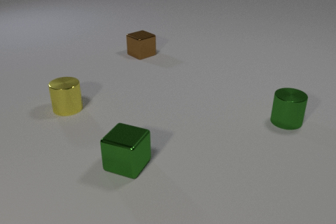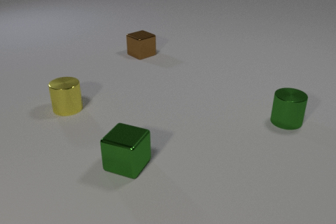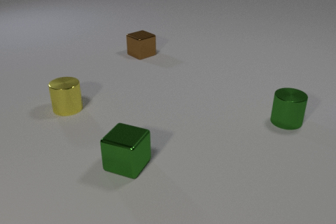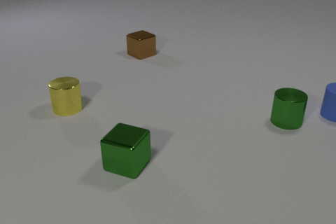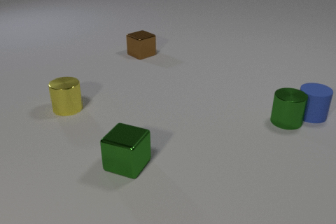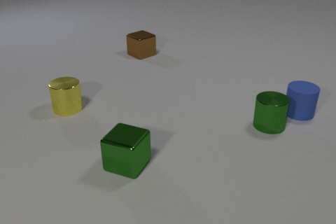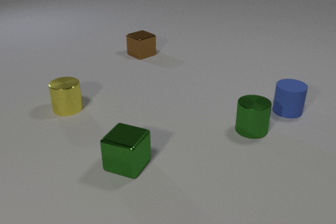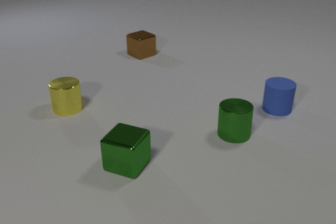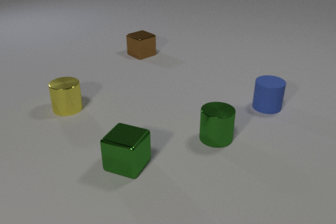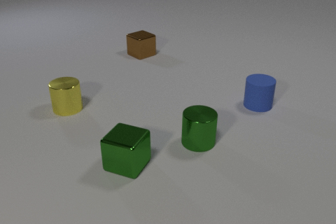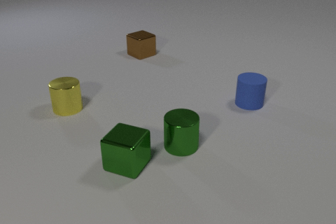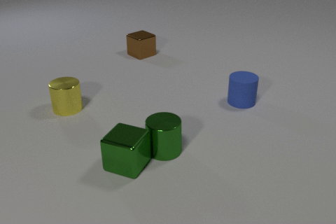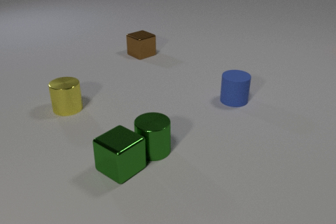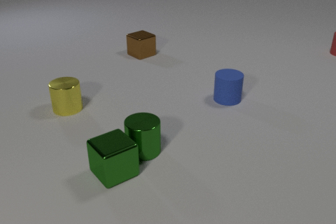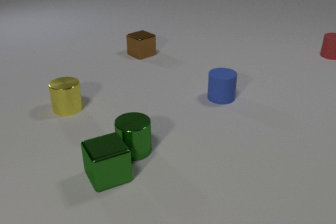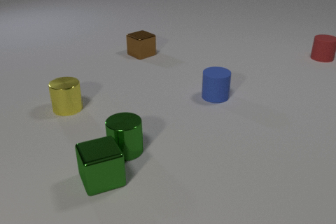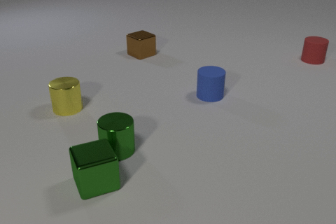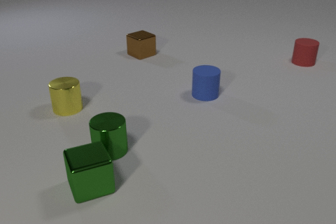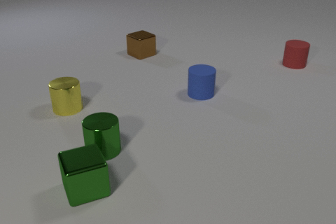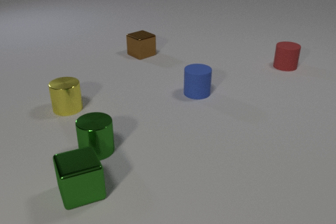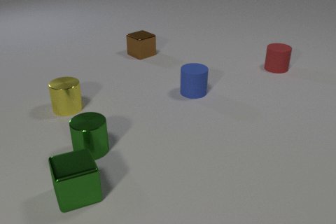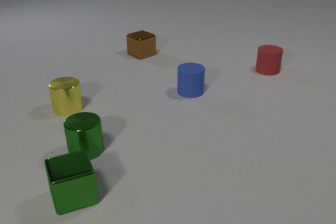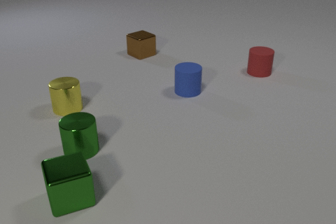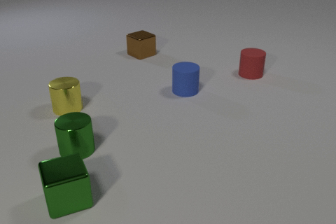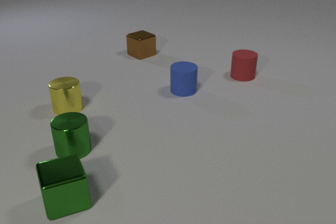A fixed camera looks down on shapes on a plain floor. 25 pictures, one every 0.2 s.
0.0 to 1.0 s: The blue rubber cylinder comes in at the right edge, slides to the left. The green metal cylinder slides to the left and toward the camera. The blue rubber cylinder and the green metal cylinder collide.
1.0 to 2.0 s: The blue rubber cylinder slides to the left. The green metal cylinder slides to the left and toward the camera.
2.0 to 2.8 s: The blue rubber cylinder slides to the left. The green metal cylinder slides to the left. The red rubber cylinder comes in at the right edge, slides toward the camera and to the left. The green metal cube slides to the left and toward the camera, spins so that its near face slides to the left, clockwise seen from above. The green metal cylinder and the green metal cube collide.
2.8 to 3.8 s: The blue rubber cylinder slides to the left. The green metal cylinder slides to the left. The red rubber cylinder slides toward the camera and to the left. The green metal cube slides to the left and toward the camera.
3.8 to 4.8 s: The blue rubber cylinder slides to the left. The green metal cylinder slides to the left. The red rubber cylinder slides to the left and toward the camera. The green metal cube slides to the left and toward the camera.
What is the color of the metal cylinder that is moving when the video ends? green.
How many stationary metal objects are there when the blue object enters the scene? 4.
Are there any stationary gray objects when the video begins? no.
